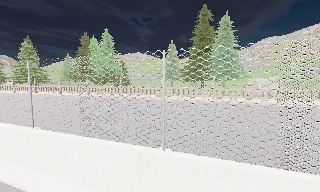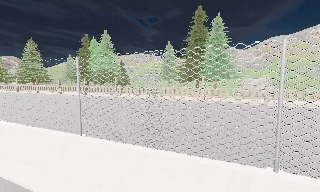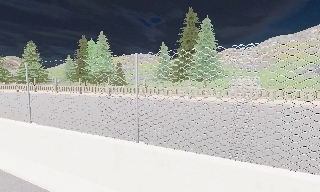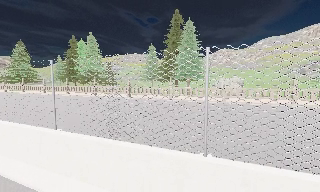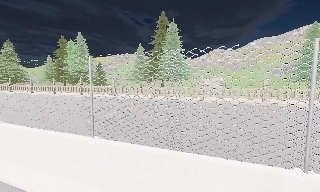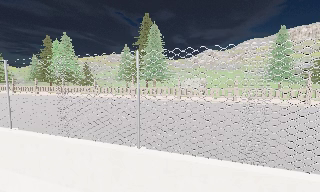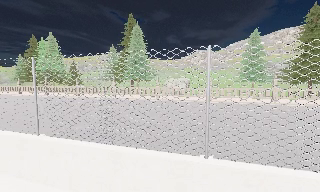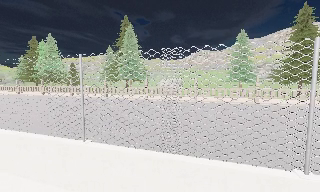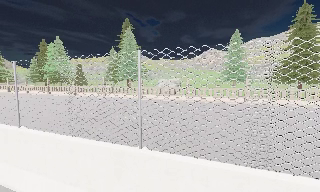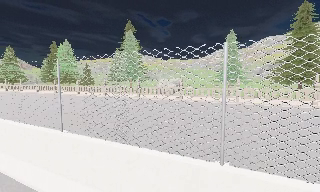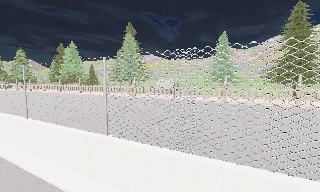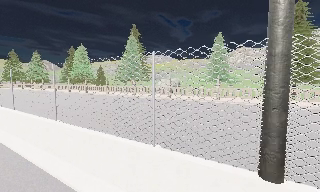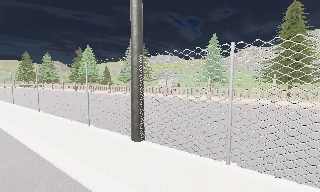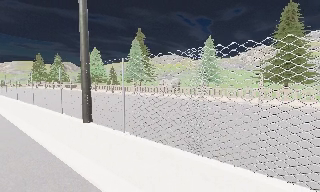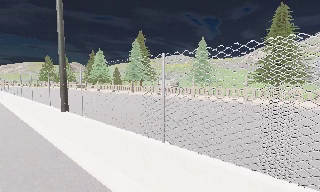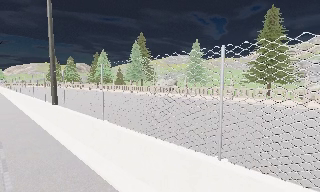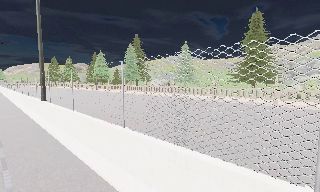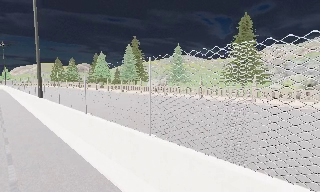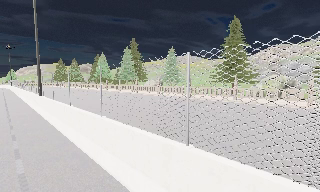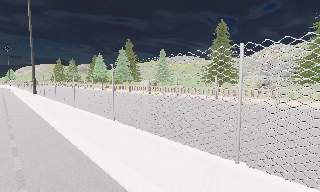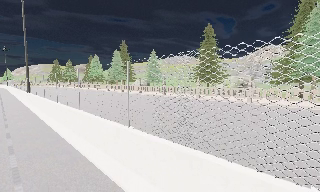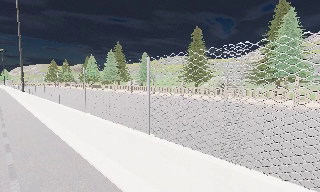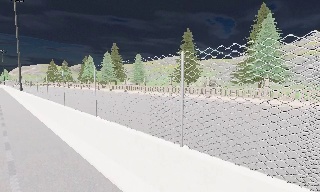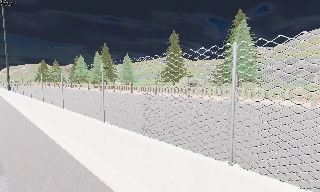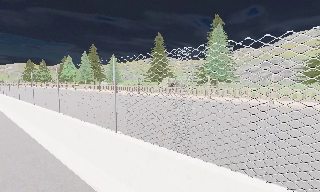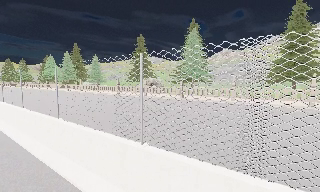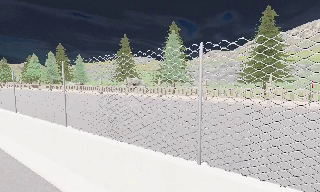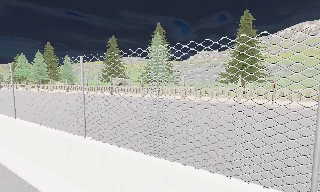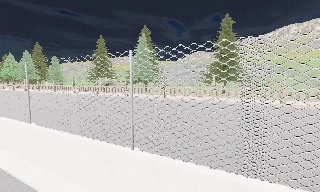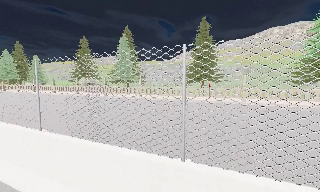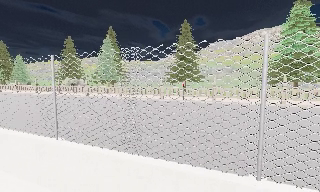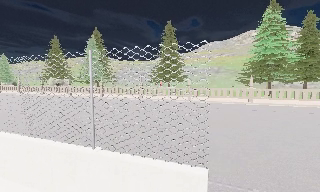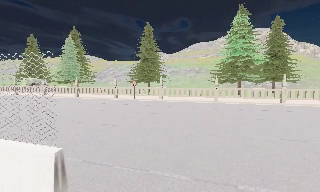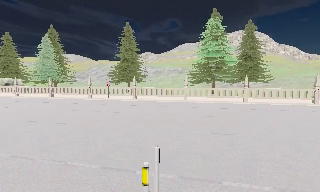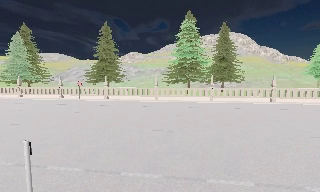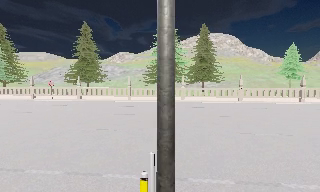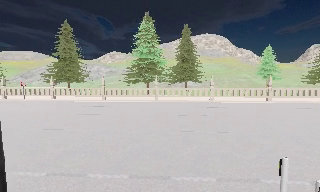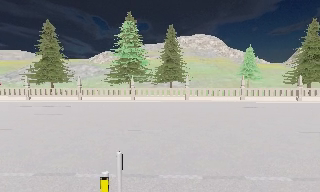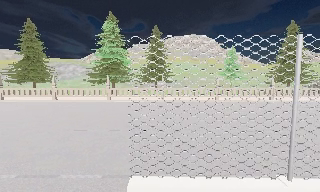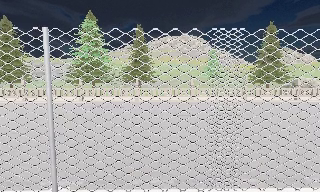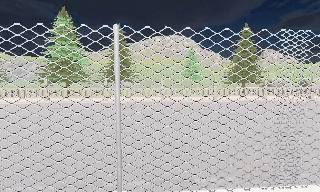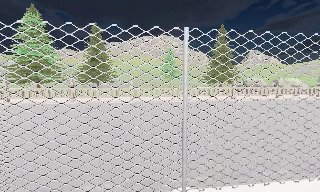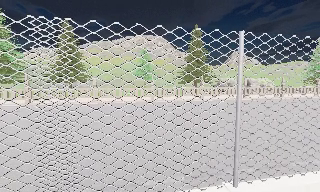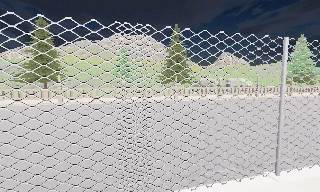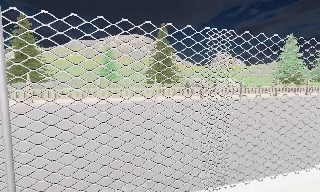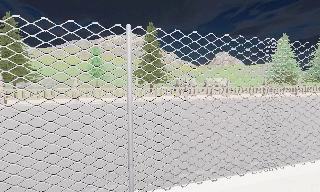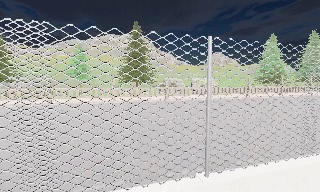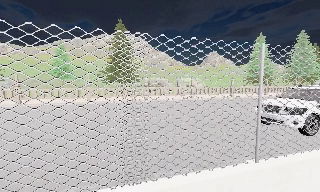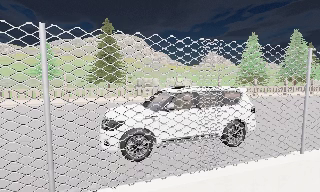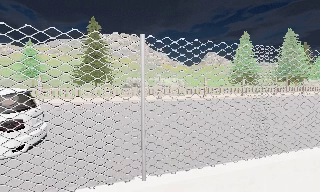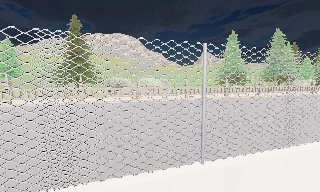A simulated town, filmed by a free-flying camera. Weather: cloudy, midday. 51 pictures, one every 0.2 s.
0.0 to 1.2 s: The camera travels to its right, about 11 m, so close, fixed things drift to the left.
1.2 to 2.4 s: The camera pans to its left, which is counterclockwise from overhead, by about 20 degrees. It travels to its right and backward, about 12 m, so close, fixed things drift to the left.
2.4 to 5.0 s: The camera travels to its right and backward, about 30 m, so close, fixed things drift to the left.
5.0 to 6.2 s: The camera swings to its right by about 15 degrees, and the scene slides to the left. It travels to its right and backward, about 12 m, so close, fixed things drift to the left.
6.2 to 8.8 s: The camera pans to its right, which is clockwise from overhead, by about 35 degrees. It travels to its right, about 30 m, so close, fixed things drift to the left.
8.8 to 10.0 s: The camera travels to its right, about 13 m, so close, fixed things drift to the left.
The film runs forward here.
